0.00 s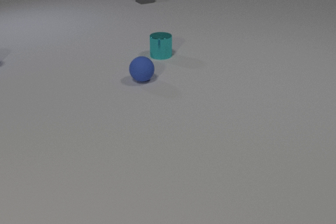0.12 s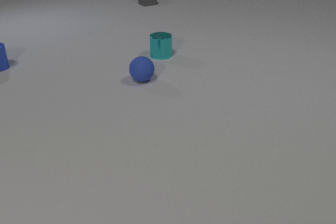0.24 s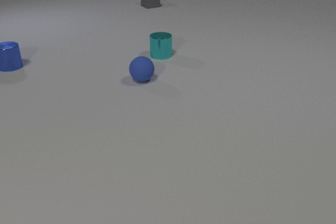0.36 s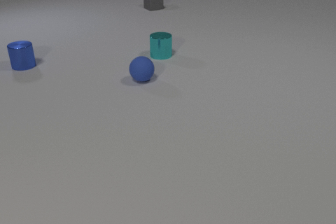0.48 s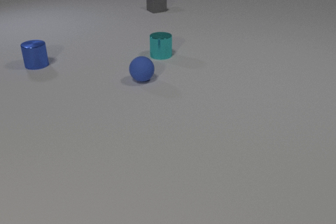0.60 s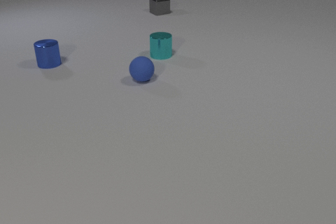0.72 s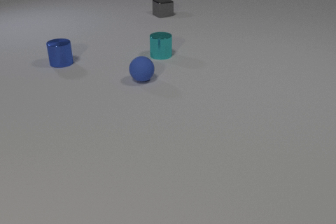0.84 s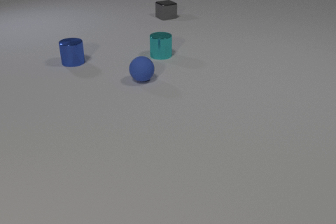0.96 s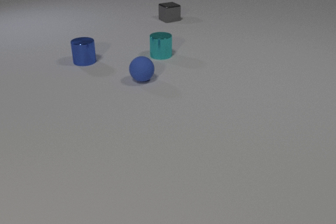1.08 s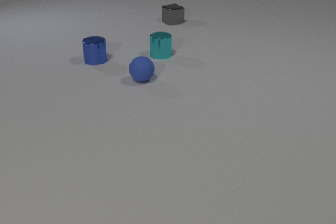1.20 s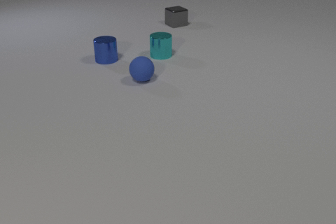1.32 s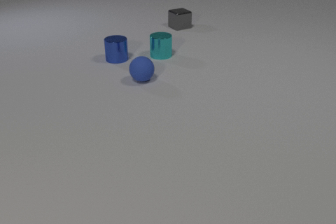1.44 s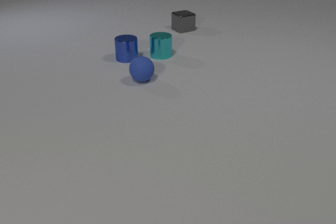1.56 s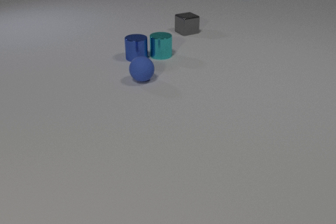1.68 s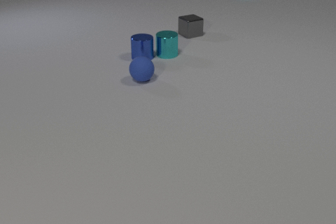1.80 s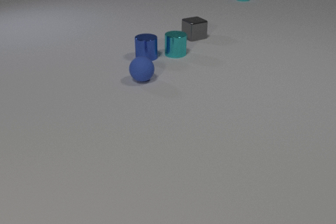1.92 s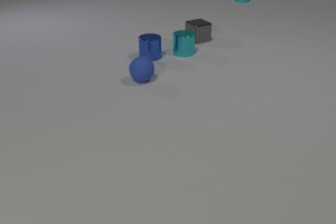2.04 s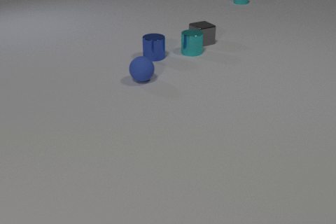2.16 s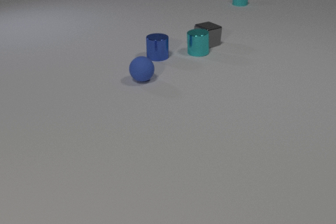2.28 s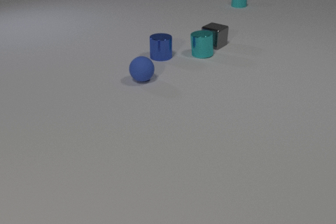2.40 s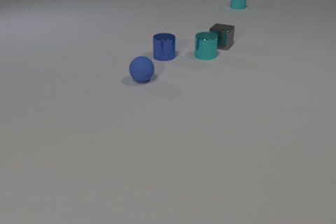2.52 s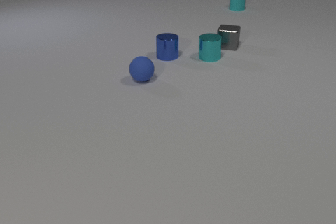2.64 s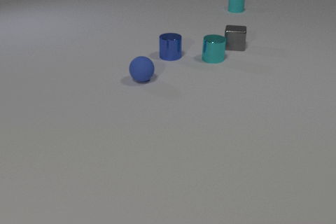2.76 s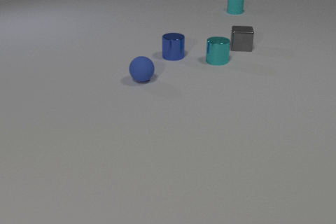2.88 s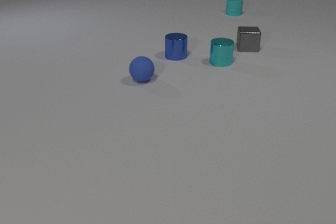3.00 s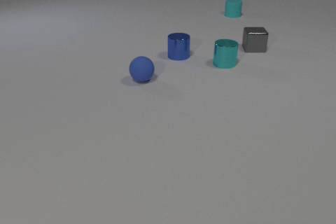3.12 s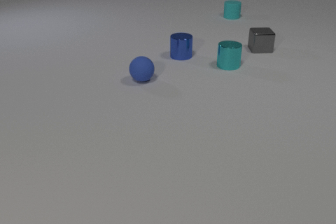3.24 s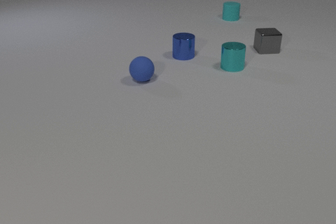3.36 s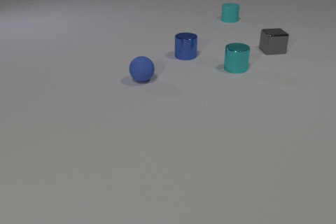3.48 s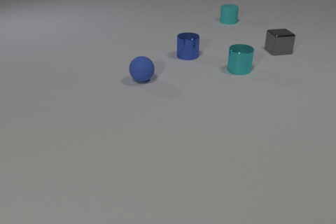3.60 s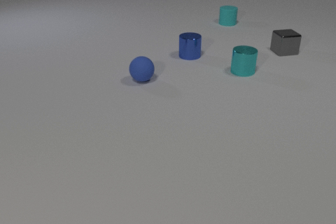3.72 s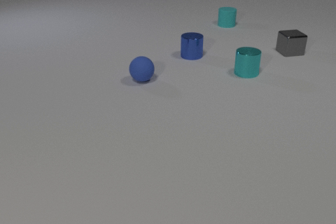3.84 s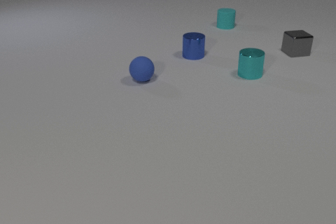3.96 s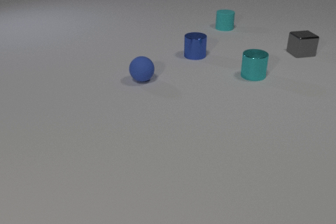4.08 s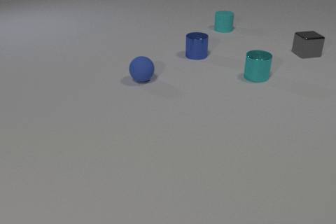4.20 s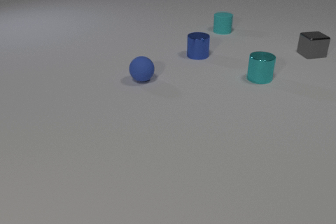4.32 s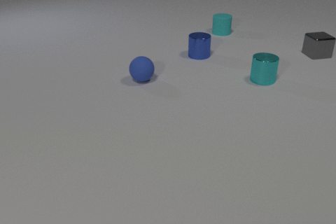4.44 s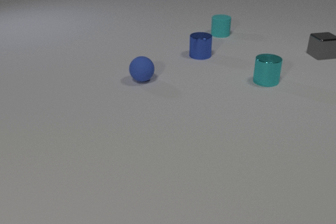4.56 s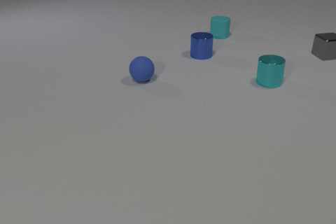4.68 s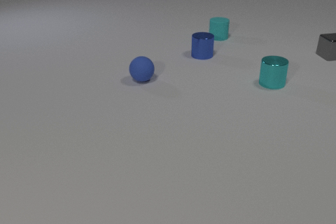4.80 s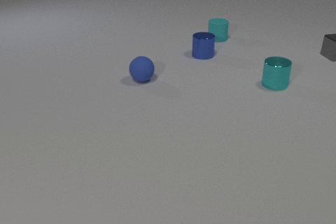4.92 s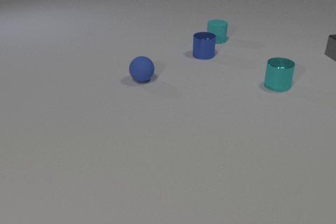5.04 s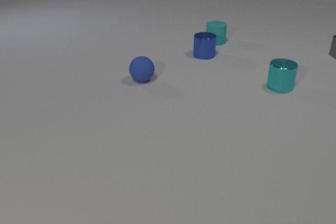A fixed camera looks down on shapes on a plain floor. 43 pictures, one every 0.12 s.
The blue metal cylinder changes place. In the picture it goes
to the right.
The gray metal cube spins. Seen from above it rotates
counterclockwise.
0.00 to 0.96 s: The blue metal cylinder comes in at the left edge, slides to the right. The gray metal cube slides toward the camera.
0.96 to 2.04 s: The blue metal cylinder slides to the right. The cyan metal cylinder slides to the right. The cyan rubber cylinder comes in at the top edge, slides toward the camera. The gray metal cube slides toward the camera and to the right. The blue metal cylinder and the cyan metal cylinder collide.
2.04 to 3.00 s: The blue metal cylinder slides to the right. The cyan metal cylinder slides to the right and toward the camera. The cyan rubber cylinder slides toward the camera. The gray metal cube slides to the right, spins so that its near face slides to the right, counterclockwise seen from above. The cyan metal cylinder and the gray metal cube collide.
3.00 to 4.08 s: The blue metal cylinder slides to the right. The cyan metal cylinder slides to the right and toward the camera. The cyan rubber cylinder slides toward the camera. The gray metal cube slides to the right.
4.08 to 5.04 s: The blue metal cylinder slides to the right. The cyan metal cylinder slides to the right and toward the camera. The cyan rubber cylinder slides toward the camera. The gray metal cube slides to the right.
How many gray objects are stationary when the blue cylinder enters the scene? 0.
How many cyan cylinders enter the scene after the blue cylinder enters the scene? 1.
What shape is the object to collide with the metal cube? cylinder.
